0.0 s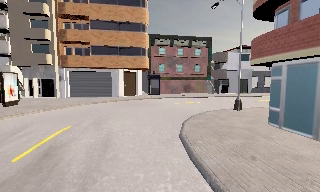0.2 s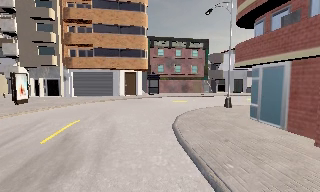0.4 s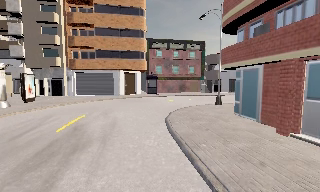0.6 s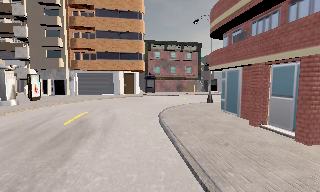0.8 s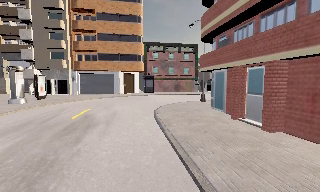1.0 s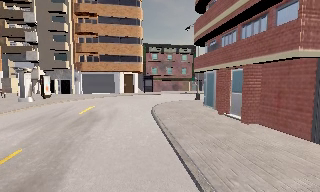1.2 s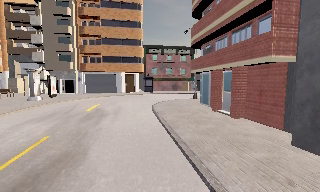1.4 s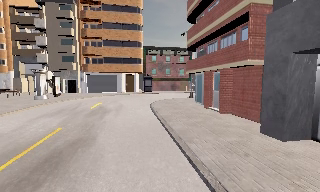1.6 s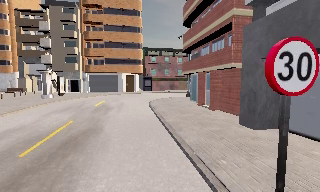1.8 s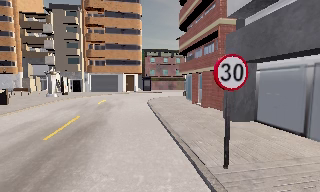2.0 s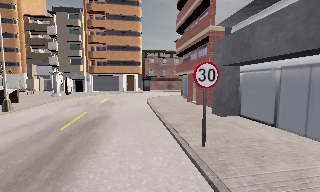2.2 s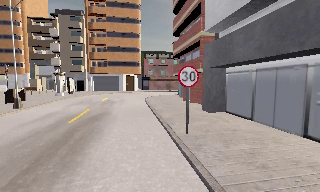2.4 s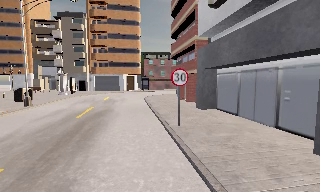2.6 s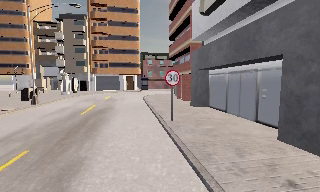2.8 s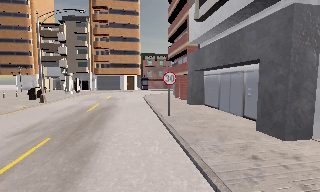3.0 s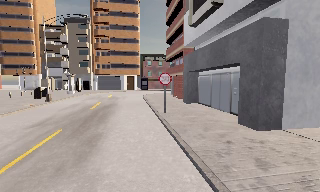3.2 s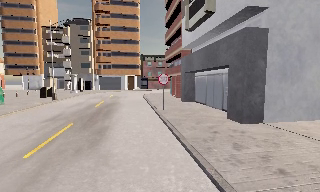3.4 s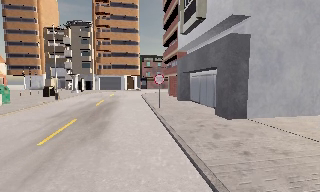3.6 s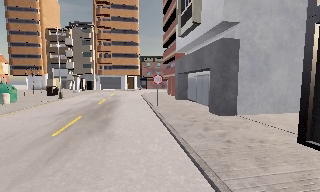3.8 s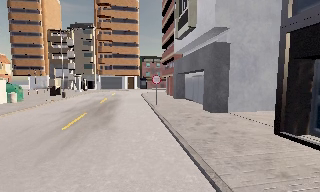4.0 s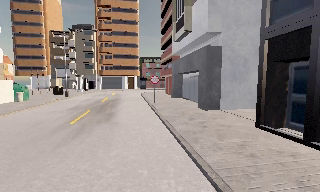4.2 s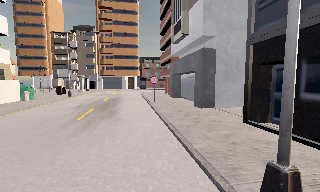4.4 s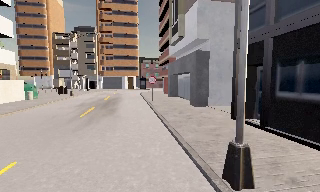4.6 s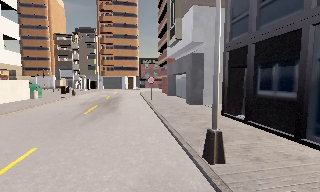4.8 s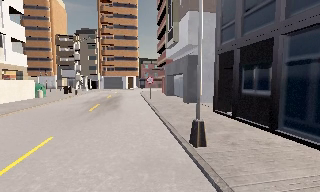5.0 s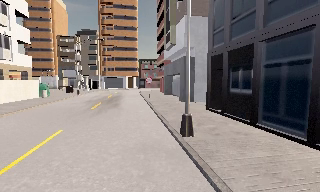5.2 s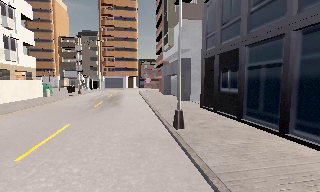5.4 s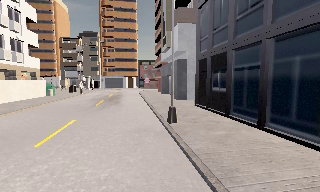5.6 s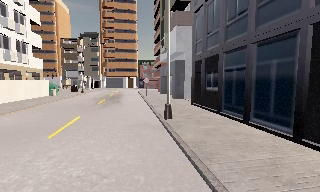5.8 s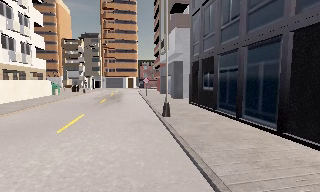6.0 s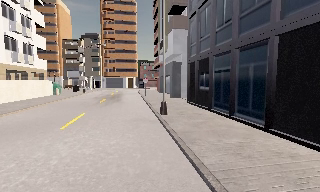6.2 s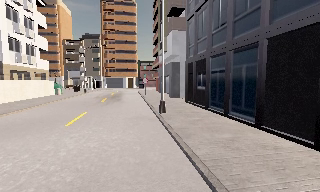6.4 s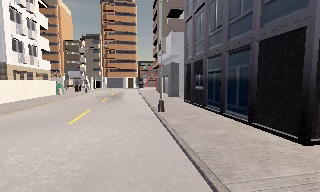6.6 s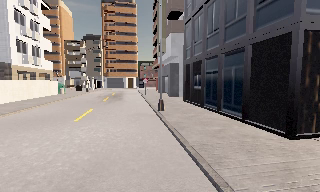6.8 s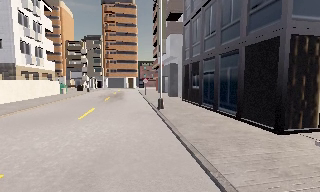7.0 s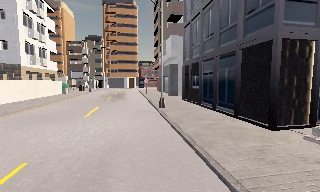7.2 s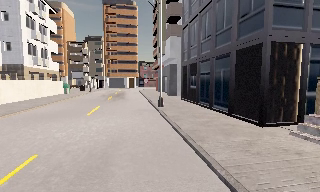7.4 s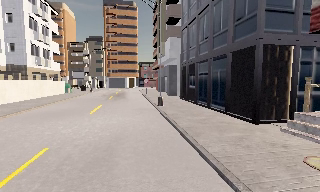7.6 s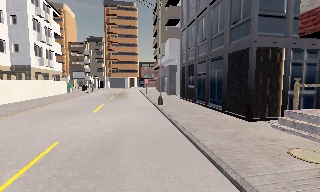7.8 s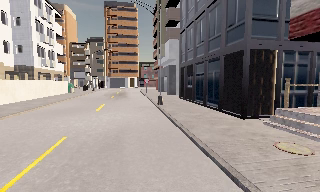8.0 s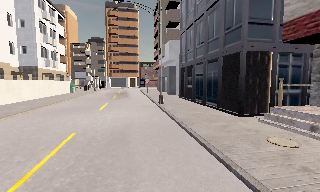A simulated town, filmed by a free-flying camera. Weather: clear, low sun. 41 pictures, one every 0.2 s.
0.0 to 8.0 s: The camera travels backward, about 30 m, so what stands in front gets smaller. It loses speed.
The film runs backward here.
